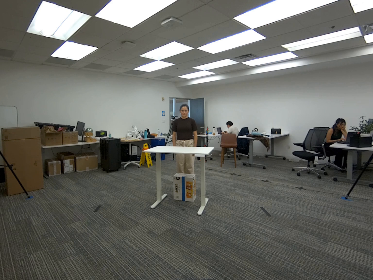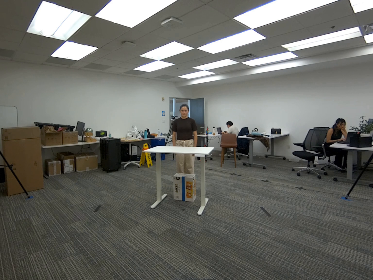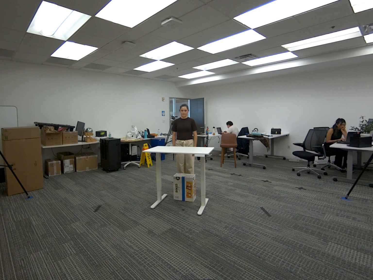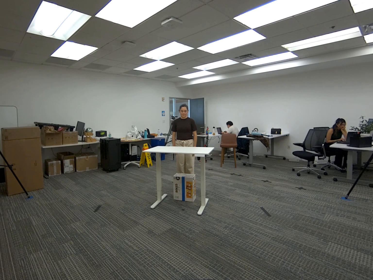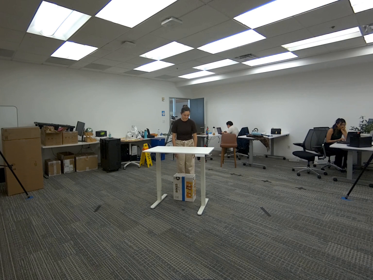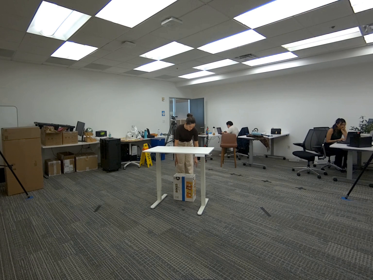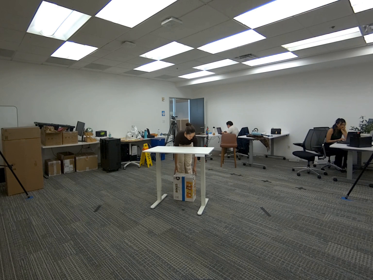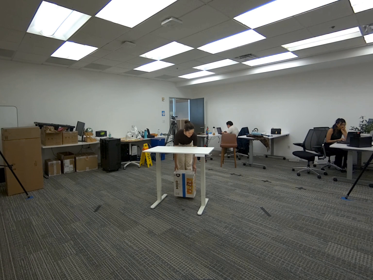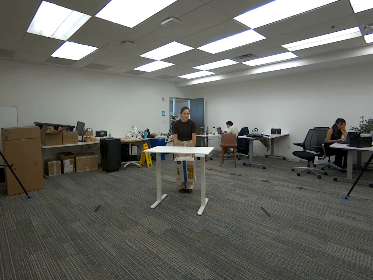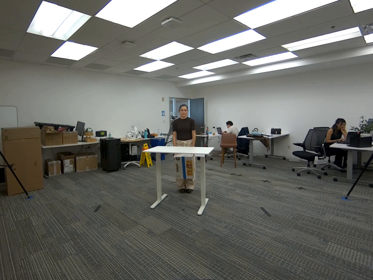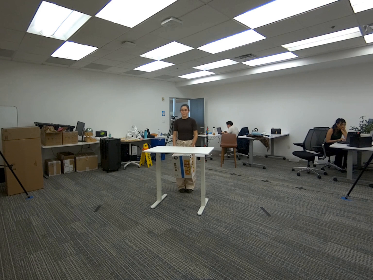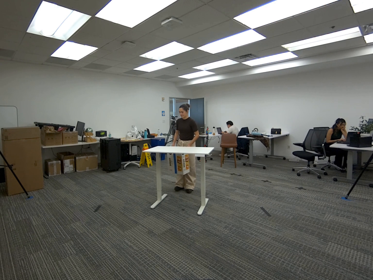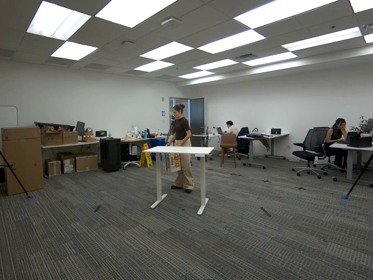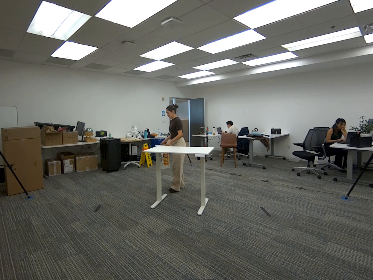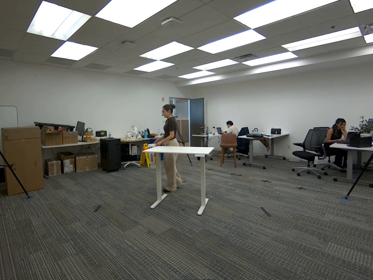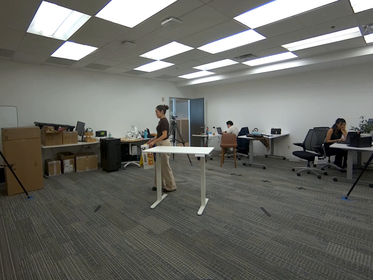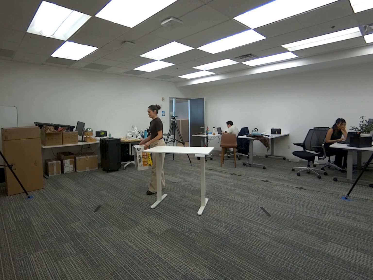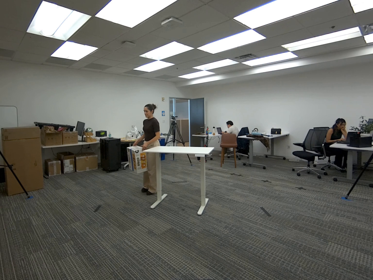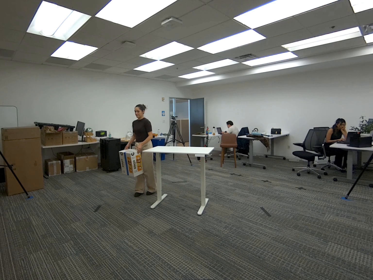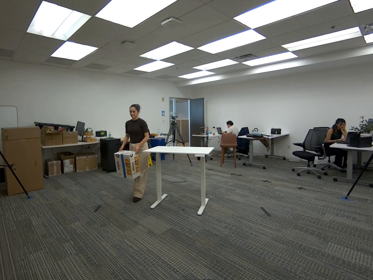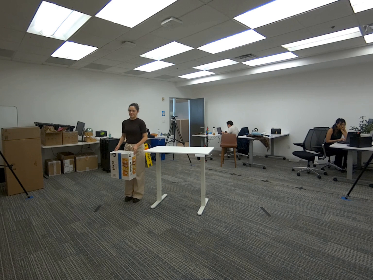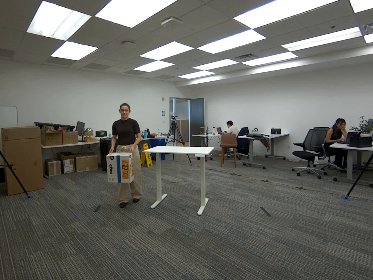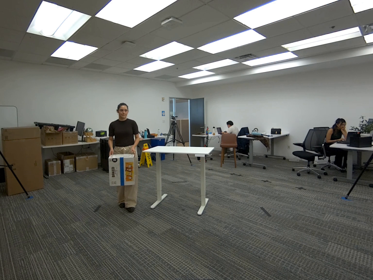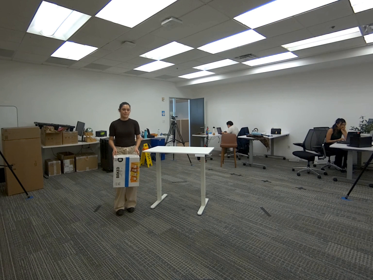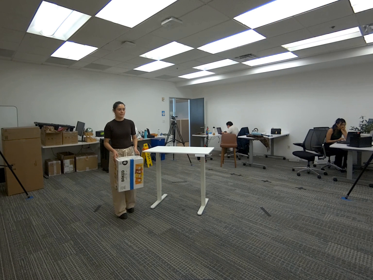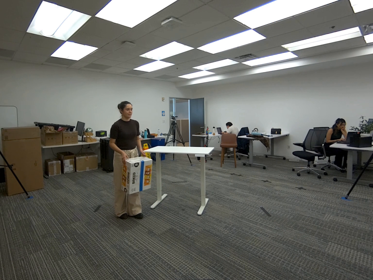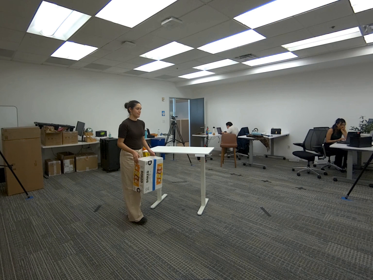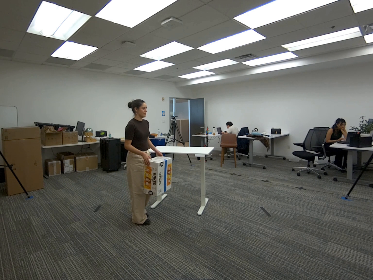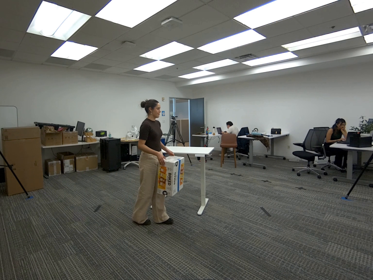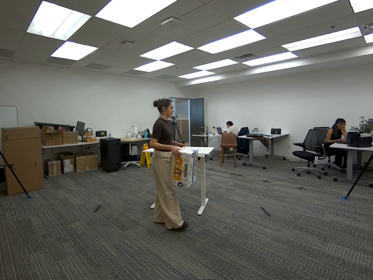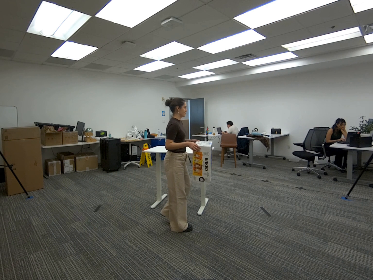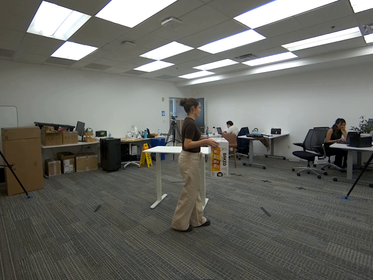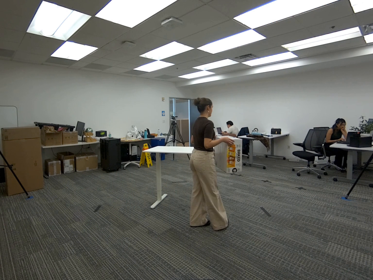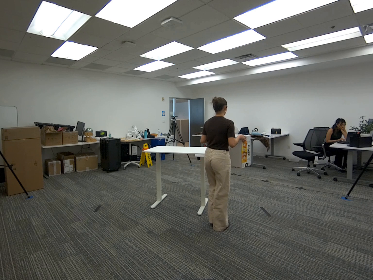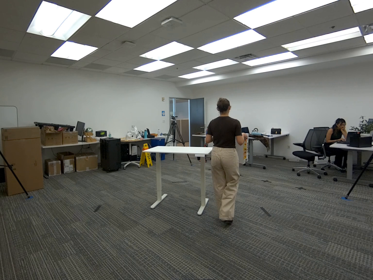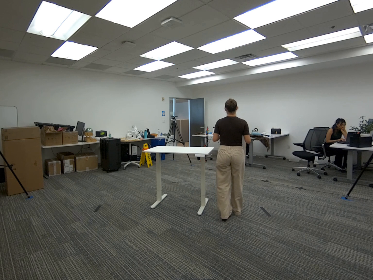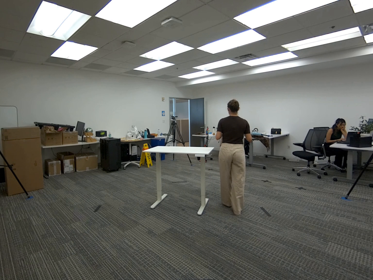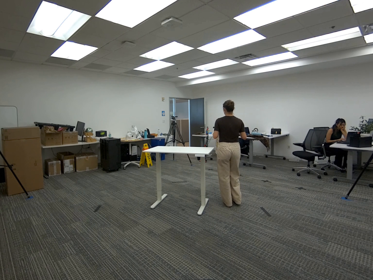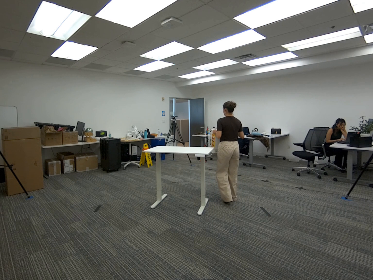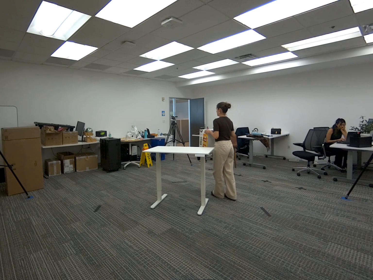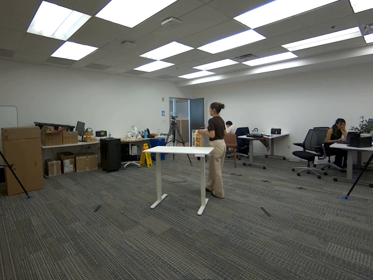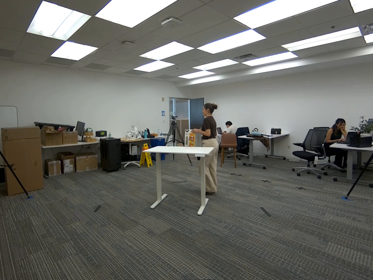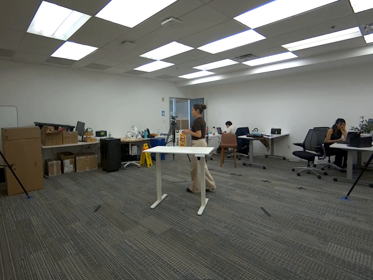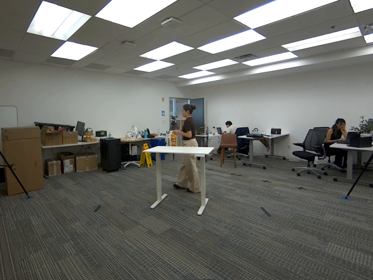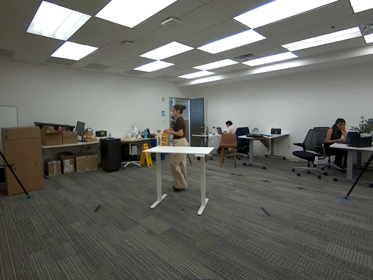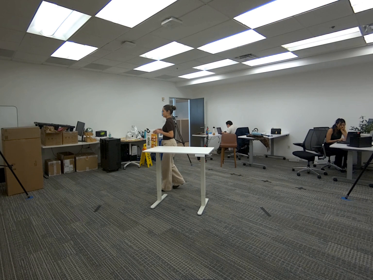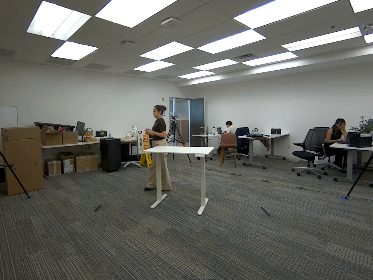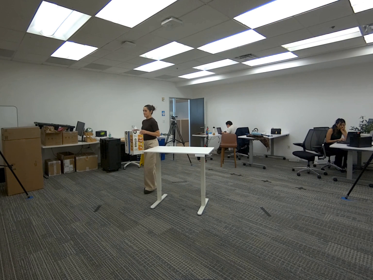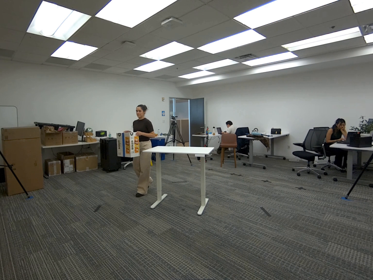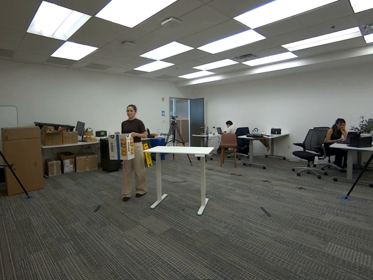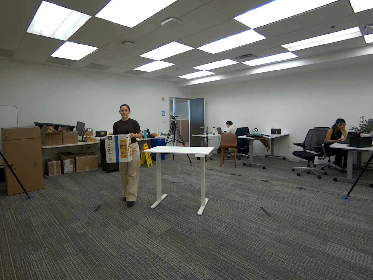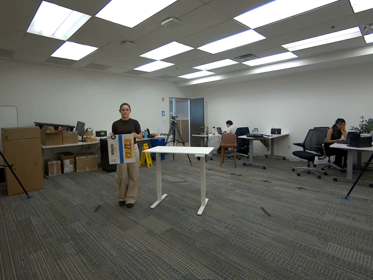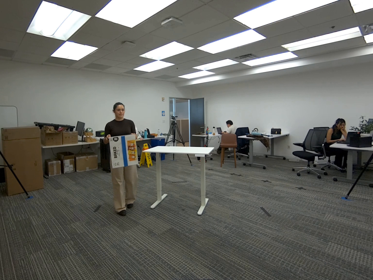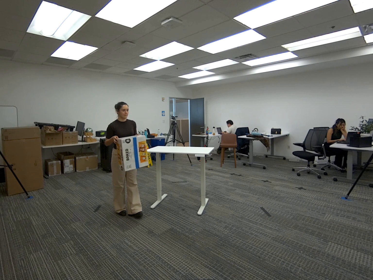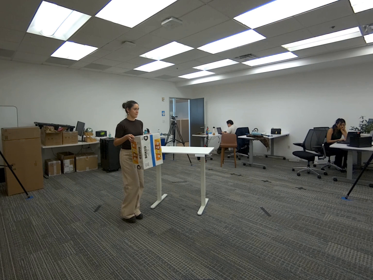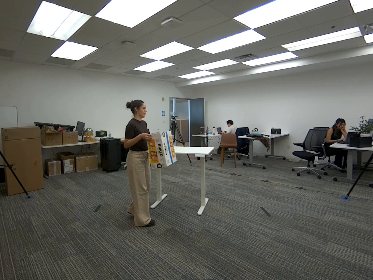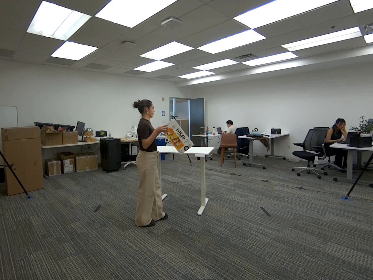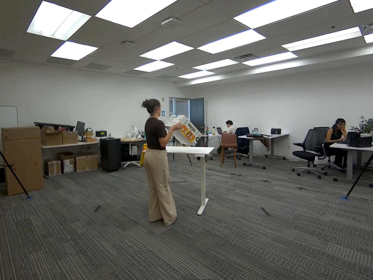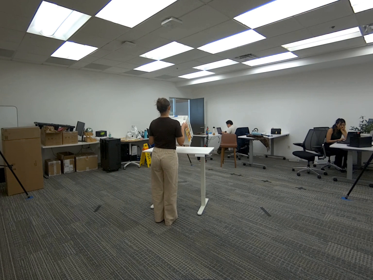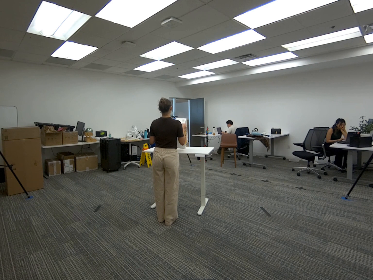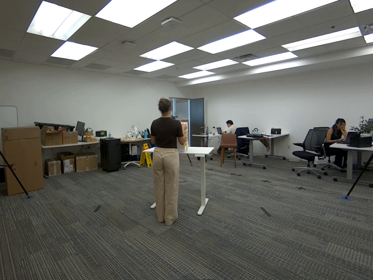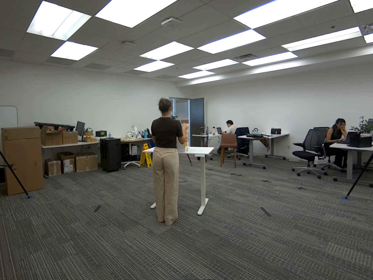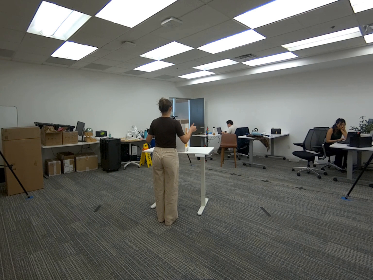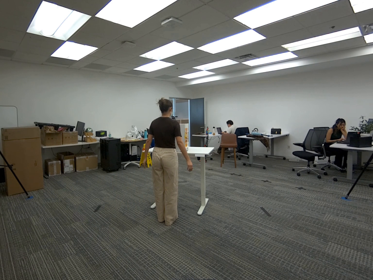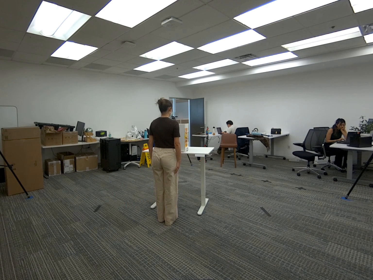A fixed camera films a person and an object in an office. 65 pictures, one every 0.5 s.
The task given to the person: Walk to the snack box on the ground, use both hands to pick up the box and place it on the white desk.
